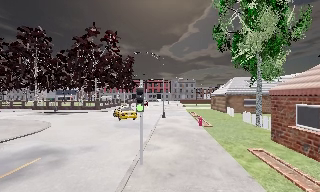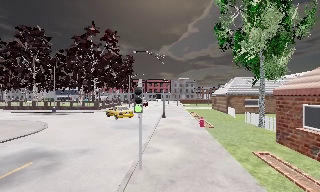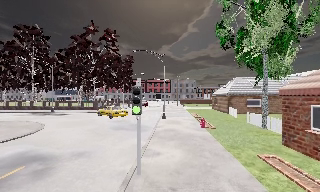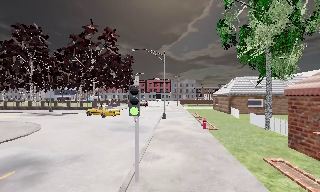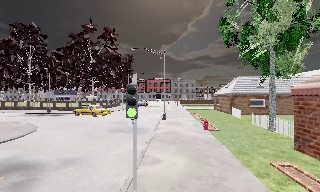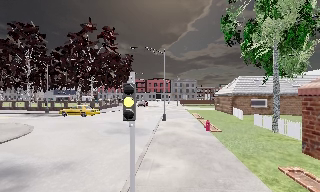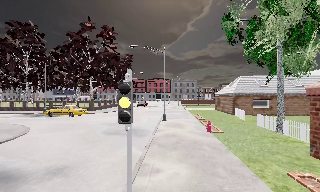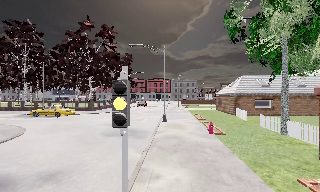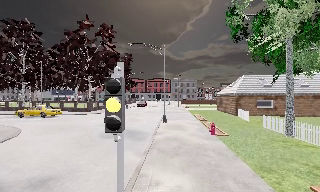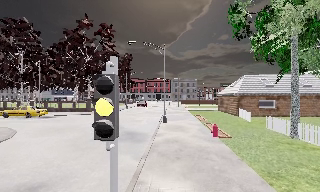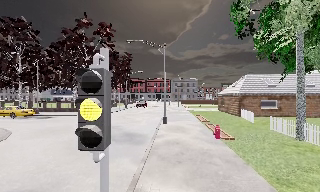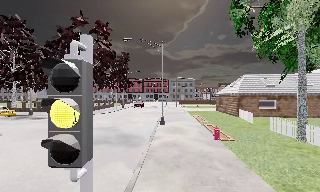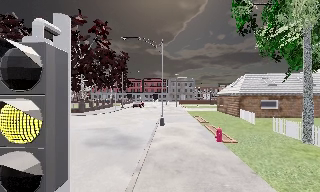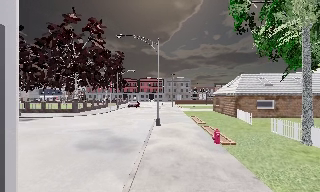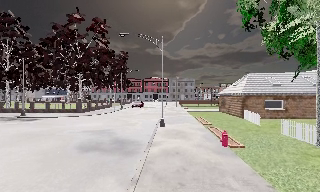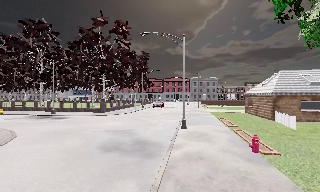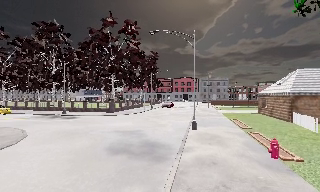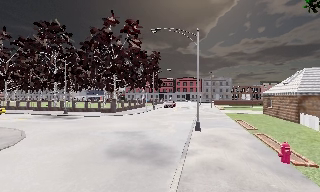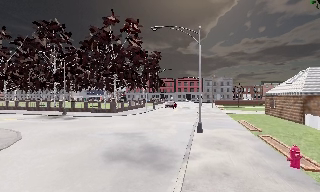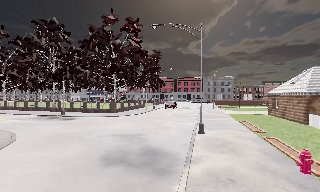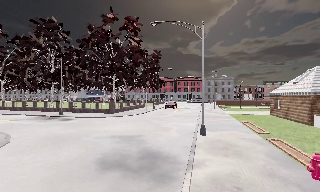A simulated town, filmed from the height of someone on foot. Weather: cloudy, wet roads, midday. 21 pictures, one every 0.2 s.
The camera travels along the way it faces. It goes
forward.
0.0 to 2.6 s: The camera travels forward, about 5 m, so what stands in front looms larger.
2.6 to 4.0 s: The camera swings to its left by about 15 degrees, and the scene slides to the right. It travels forward, about 3 m, so what stands in front looms larger.
The film runs forward here.
